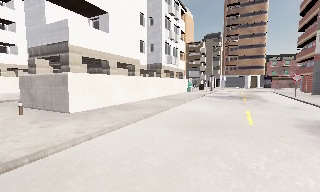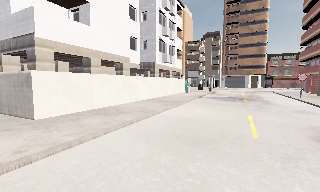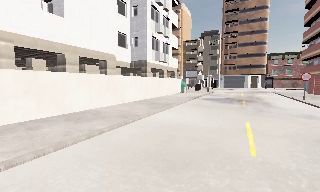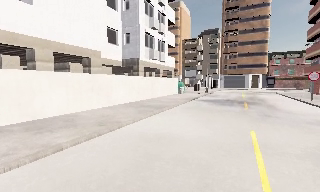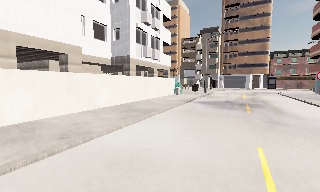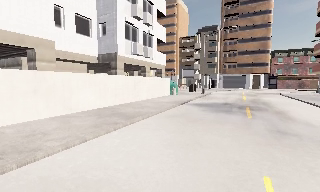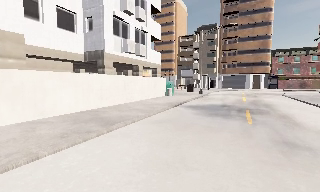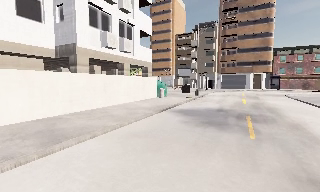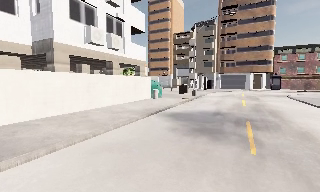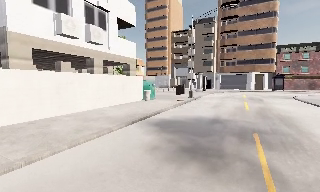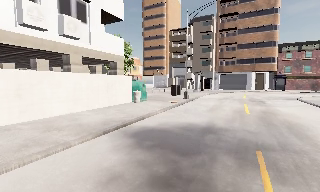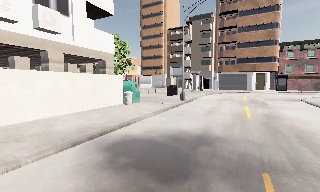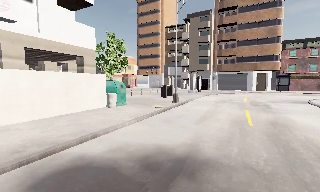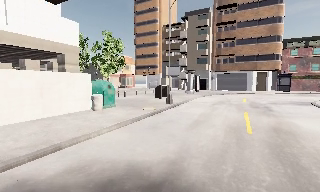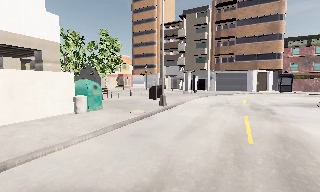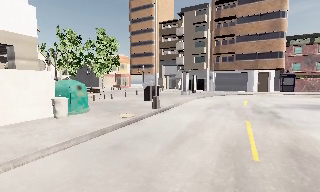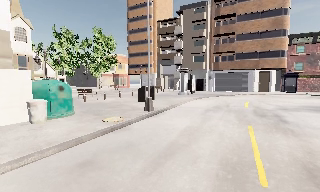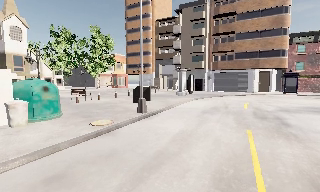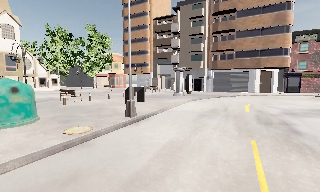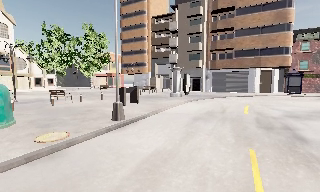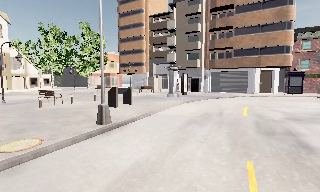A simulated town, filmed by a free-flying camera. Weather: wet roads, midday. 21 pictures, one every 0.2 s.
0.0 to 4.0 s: The camera travels forward and to its right, about 25 m, so what stands in front looms larger. It loses speed.
The film runs forward here.
